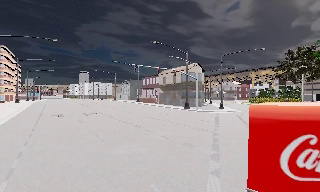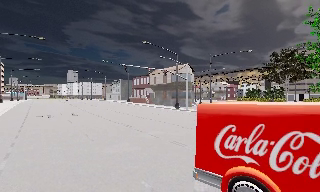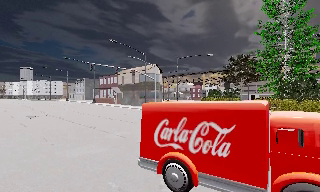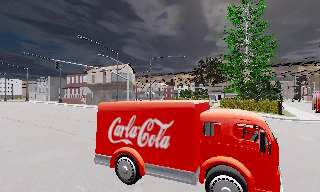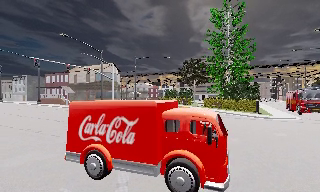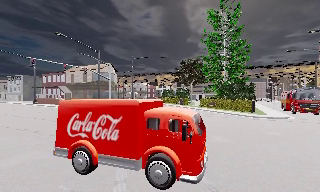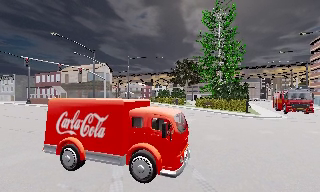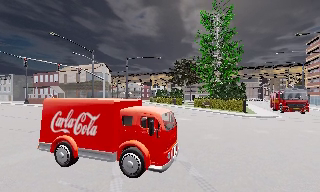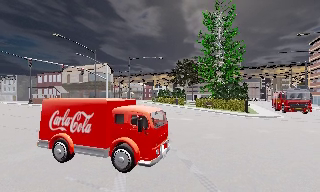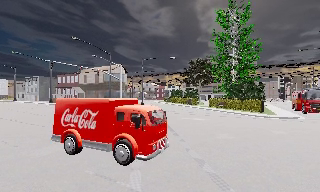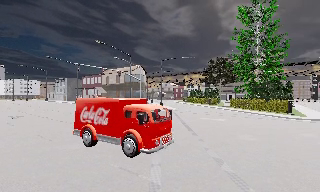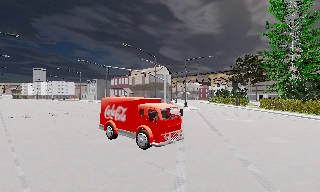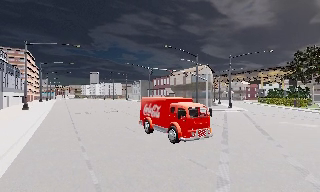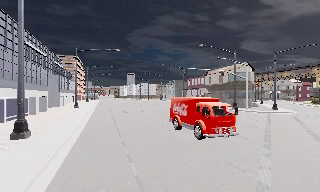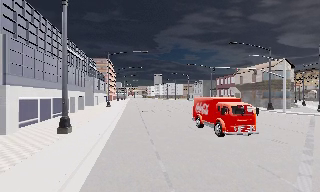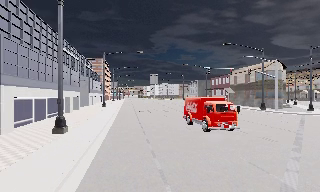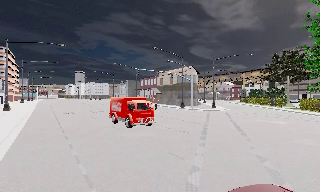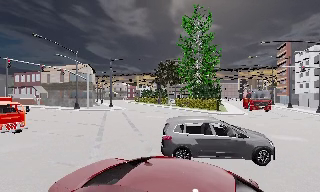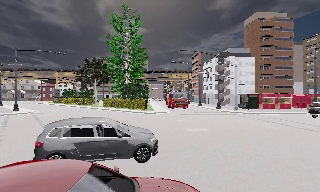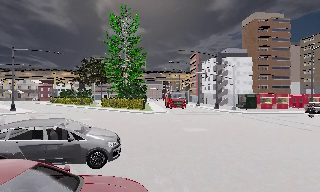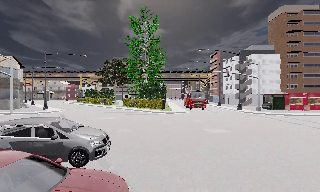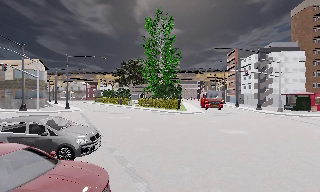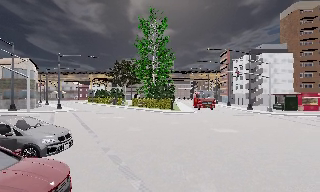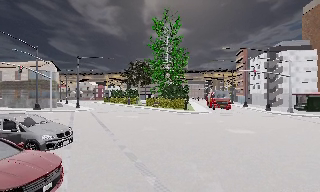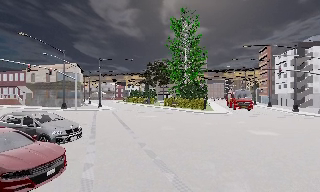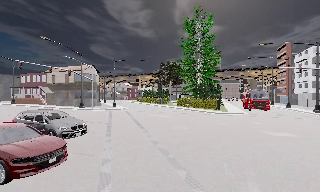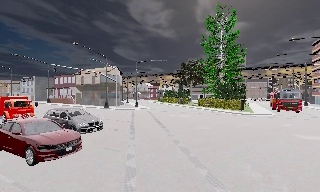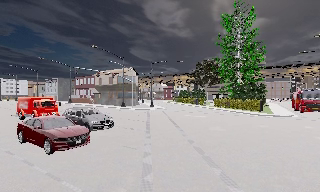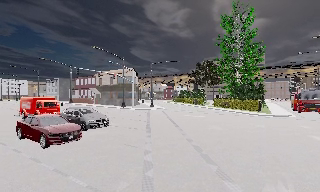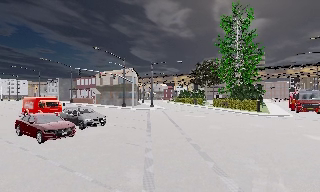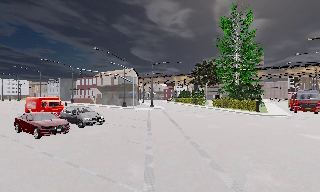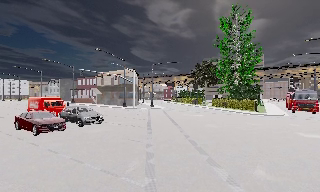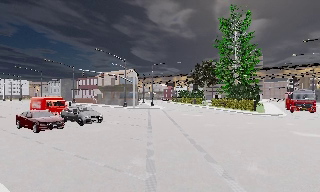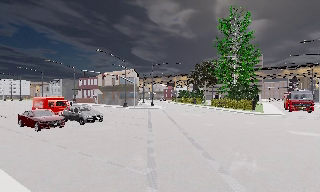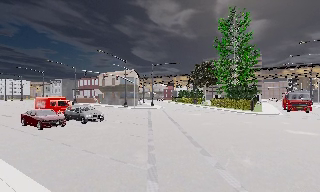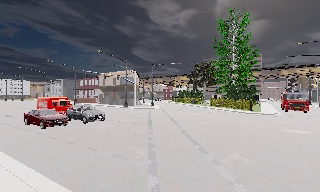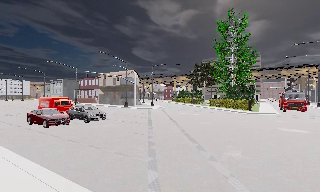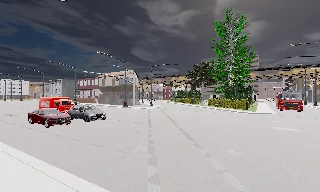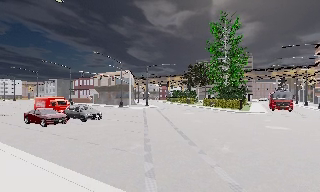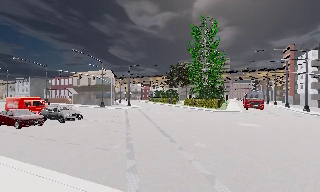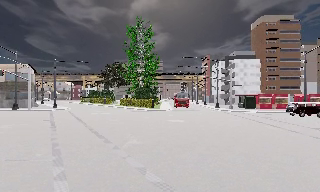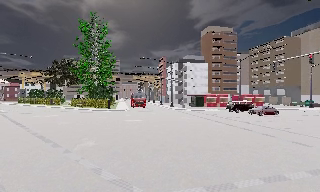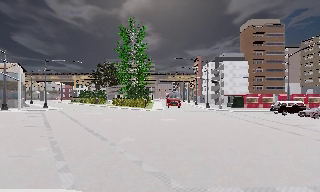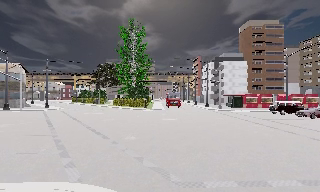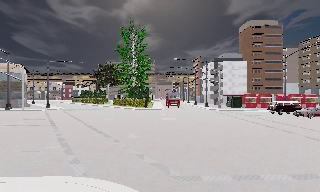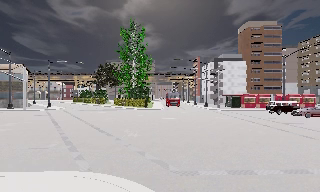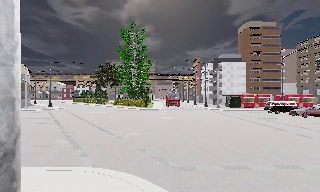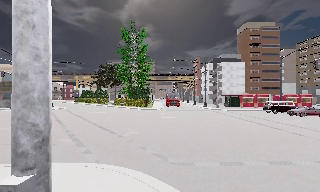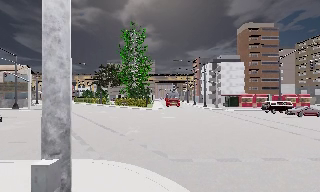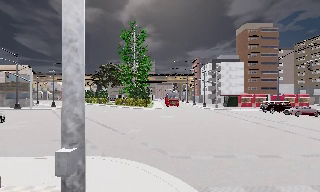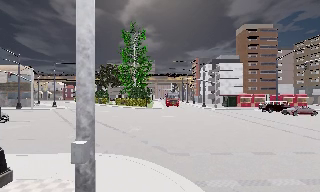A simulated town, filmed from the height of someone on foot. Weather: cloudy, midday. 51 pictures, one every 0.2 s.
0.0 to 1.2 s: The camera swings to its right by about 30 degrees, and the scene slides to the left. It travels backward, about 1 m.
1.2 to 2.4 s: The camera swings to its left by about 35 degrees, and the scene slides to the right. It travels backward, about 1.5 m.
2.4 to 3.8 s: The scene slides to the left, as the camera pans about 65 degrees to its right. It travels backward, about 1 m.
3.8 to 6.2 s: The camera pans to its left, which is counterclockwise from overhead, by about 40 degrees. It travels backward, about 3 m. It gains speed.
6.2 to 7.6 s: The camera travels backward, about 2.5 m, so what stands in front gets smaller.
7.6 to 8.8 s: The camera swings to its right by about 30 degrees, and the scene slides to the left. It travels backward, about 2 m.
8.8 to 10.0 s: The camera travels backward, about 2 m, so what stands in front gets smaller.
The film runs backward here.
